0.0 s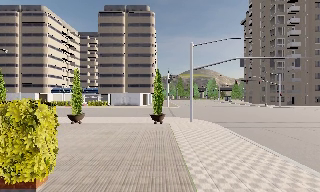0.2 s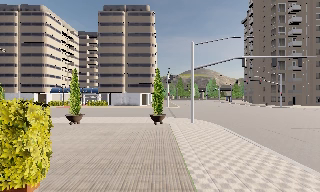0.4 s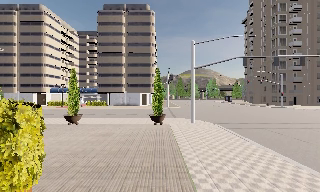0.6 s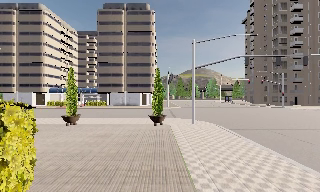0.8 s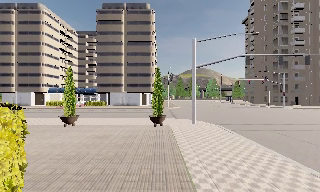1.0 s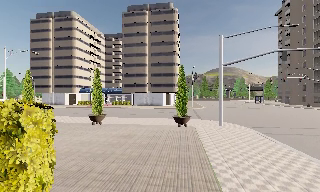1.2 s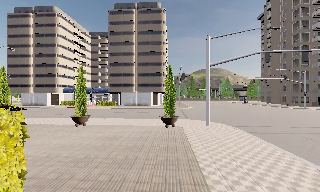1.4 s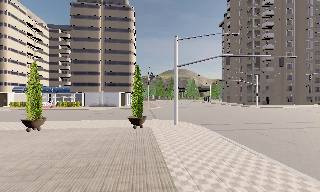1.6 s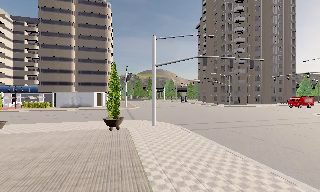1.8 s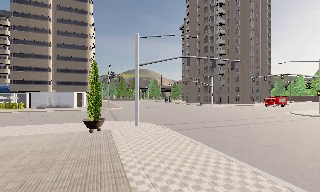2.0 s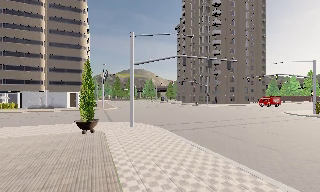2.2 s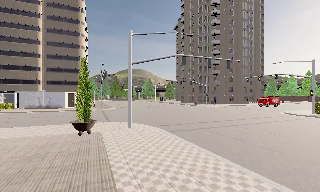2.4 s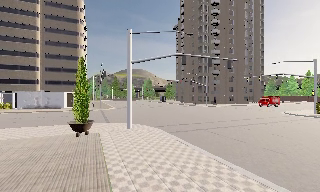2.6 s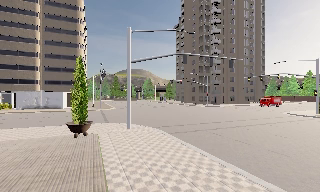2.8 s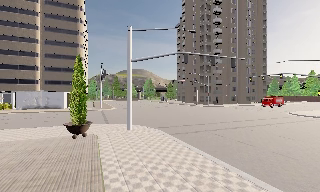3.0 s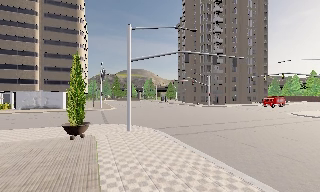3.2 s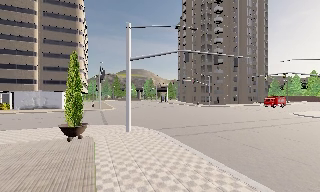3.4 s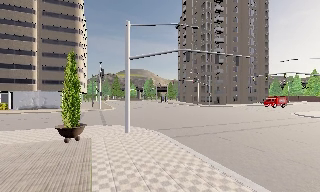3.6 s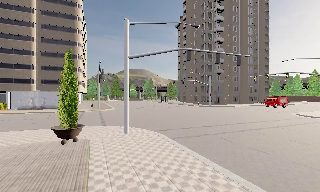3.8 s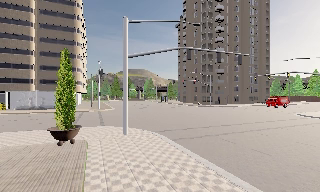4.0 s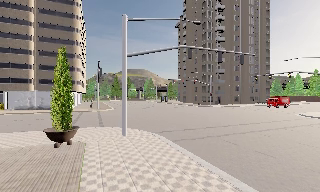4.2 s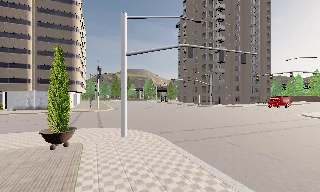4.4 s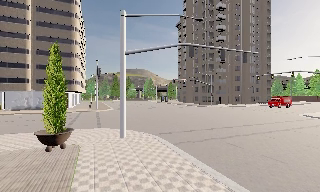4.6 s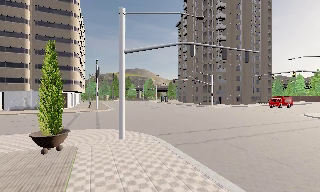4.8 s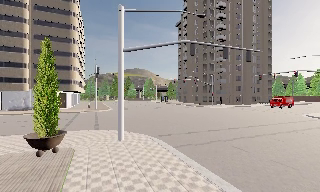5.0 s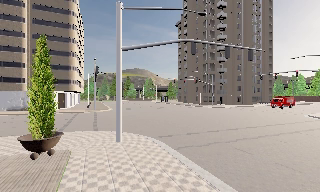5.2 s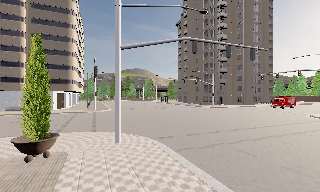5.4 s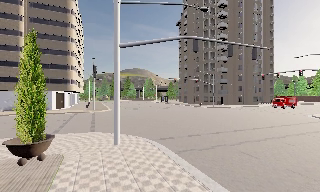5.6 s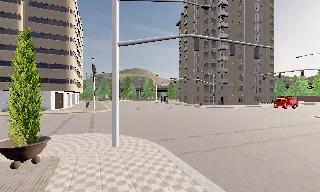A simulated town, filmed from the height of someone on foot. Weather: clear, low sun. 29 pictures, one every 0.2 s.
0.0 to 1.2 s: The camera travels forward, about 1.5 m, so what stands in front looms larger.
1.2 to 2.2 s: The camera swings to its right by about 25 degrees, and the scene slides to the left. It travels forward, about 1.5 m, so what stands in front looms larger.
2.2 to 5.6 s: The camera travels forward, about 4.5 m, so what stands in front looms larger.
The film runs forward here.
